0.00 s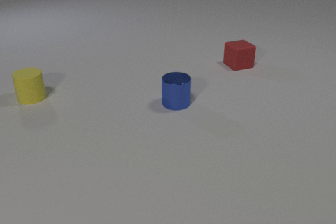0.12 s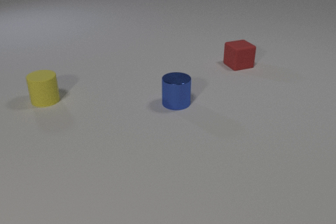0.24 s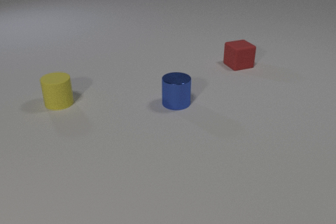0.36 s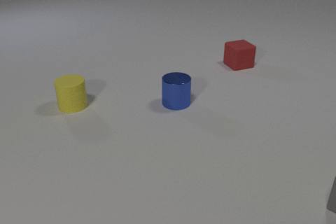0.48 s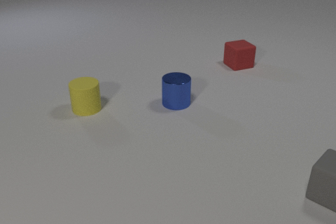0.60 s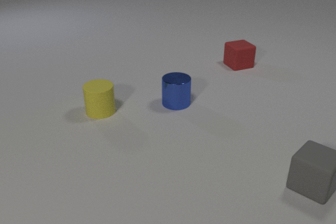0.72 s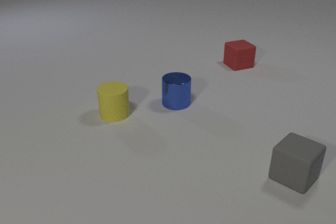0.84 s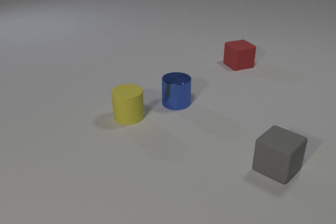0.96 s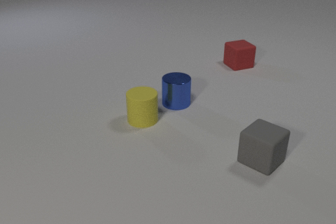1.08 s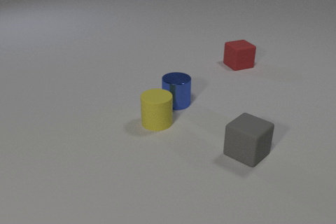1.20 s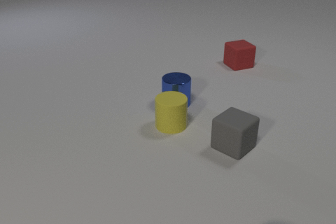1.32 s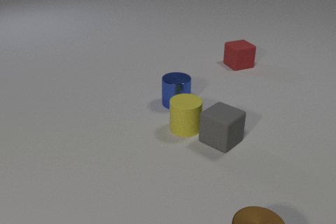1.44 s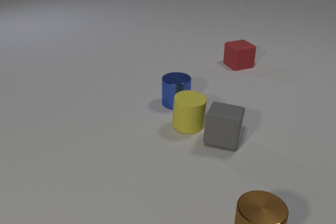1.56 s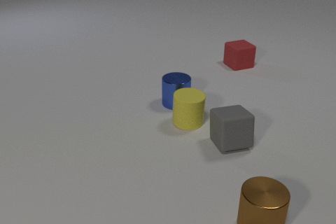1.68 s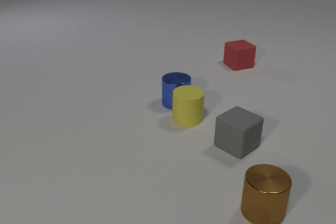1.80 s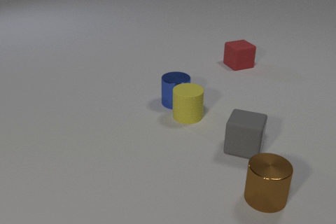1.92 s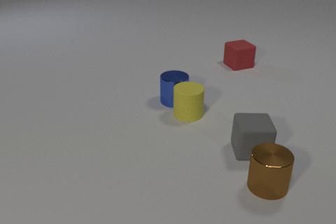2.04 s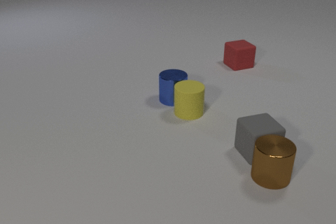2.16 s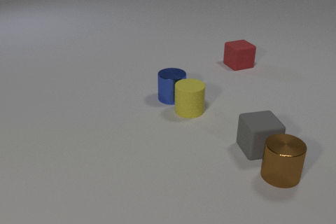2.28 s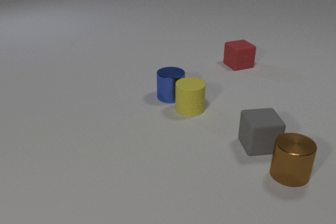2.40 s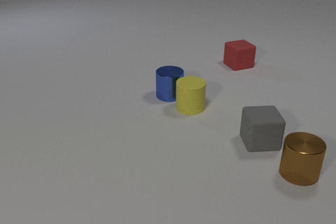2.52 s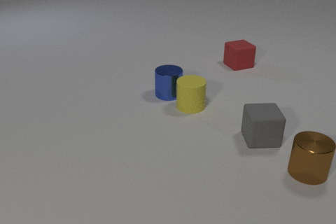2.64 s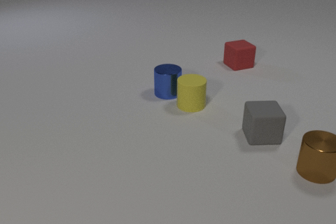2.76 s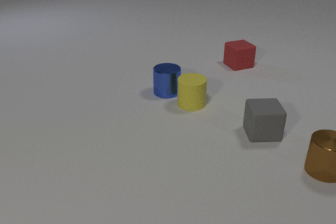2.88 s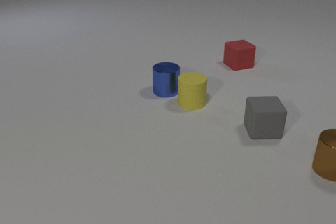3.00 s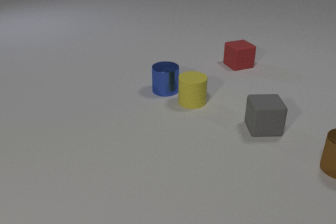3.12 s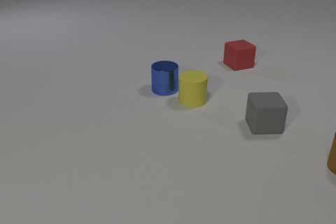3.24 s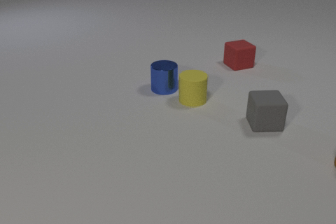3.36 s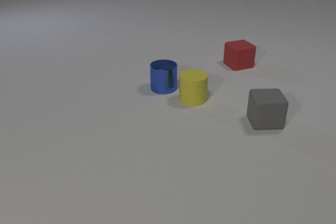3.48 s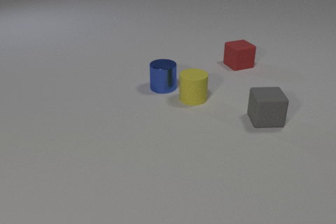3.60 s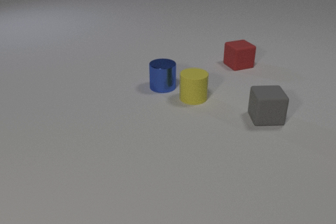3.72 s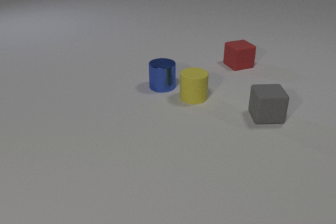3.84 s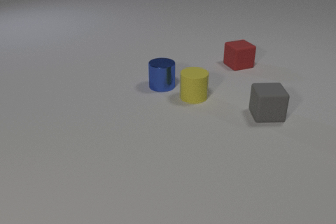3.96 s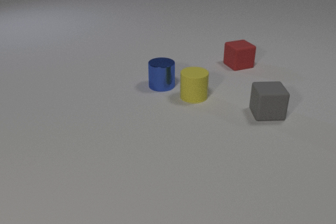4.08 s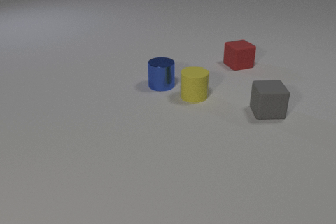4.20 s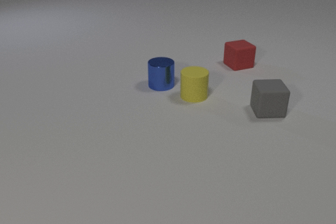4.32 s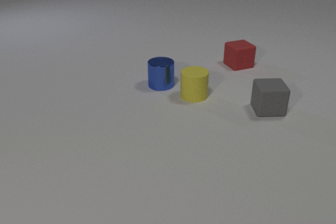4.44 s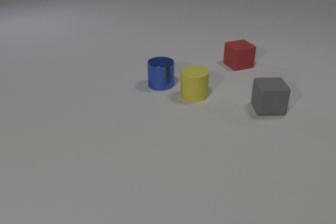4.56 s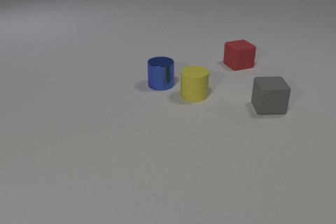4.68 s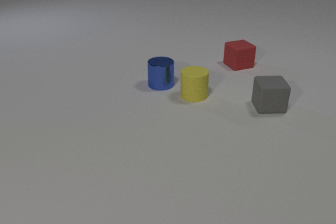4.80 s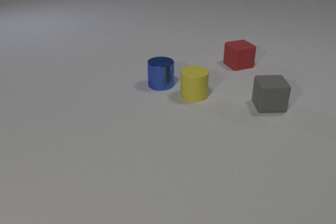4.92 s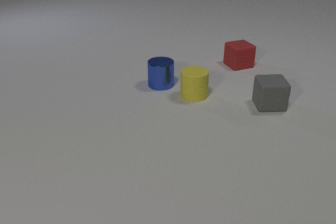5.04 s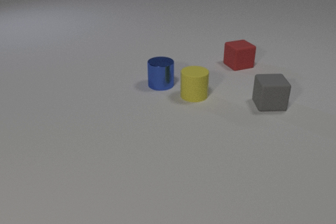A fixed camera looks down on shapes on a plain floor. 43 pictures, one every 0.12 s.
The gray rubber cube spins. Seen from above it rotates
counterclockwise.
The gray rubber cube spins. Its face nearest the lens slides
to the right.
0.00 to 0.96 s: The gray rubber cube comes in at the right edge, slides to the left and away from the camera. The yellow rubber cylinder slides to the right and toward the camera.
0.96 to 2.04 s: The gray rubber cube slides away from the camera, spins so that its near face slides to the right, counterclockwise seen from above. The yellow rubber cylinder slides to the right. The brown metal cylinder comes in at the bottom edge, slides away from the camera. The blue metal cylinder slides away from the camera. The gray rubber cube and the yellow rubber cylinder collide. The yellow rubber cylinder and the blue metal cylinder collide. The gray rubber cube and the brown metal cylinder collide.
2.04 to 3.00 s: The gray rubber cube slides away from the camera. The yellow rubber cylinder slides away from the camera. The brown metal cylinder slides to the right and away from the camera. The blue metal cylinder slides away from the camera.
3.00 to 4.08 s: The gray rubber cube slides away from the camera. The yellow rubber cylinder slides away from the camera. The brown metal cylinder slides to the right and away from the camera, leaves at the right edge. The blue metal cylinder slides away from the camera.
4.08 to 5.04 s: The gray rubber cube slides away from the camera.
How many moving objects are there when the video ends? 1.
What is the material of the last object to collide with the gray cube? metal.
What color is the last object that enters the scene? brown.
